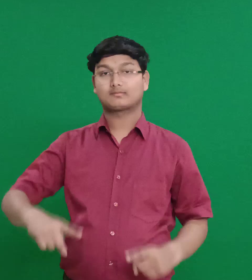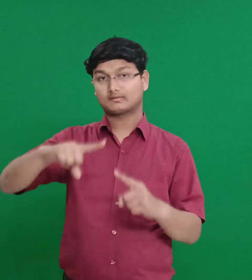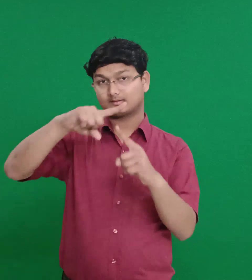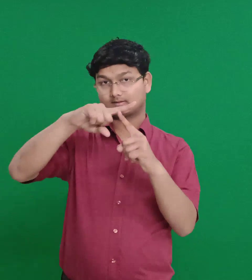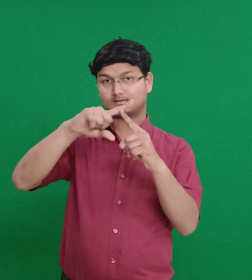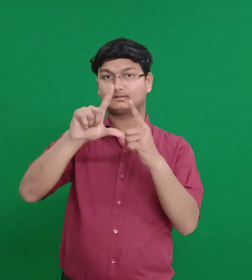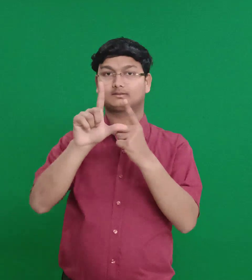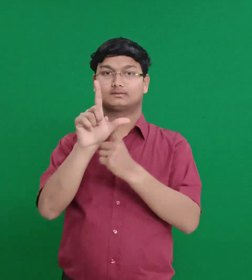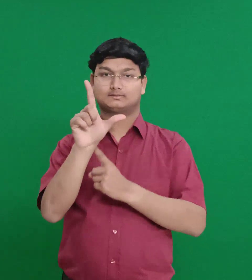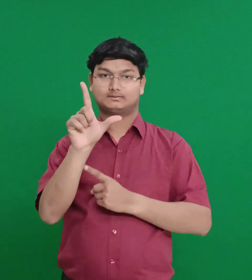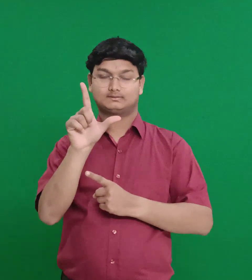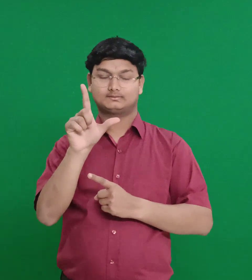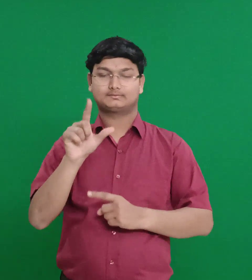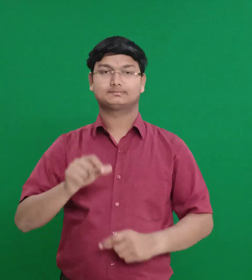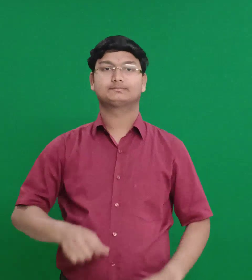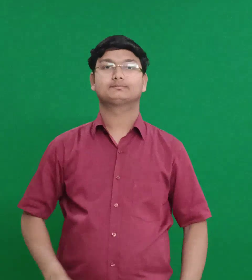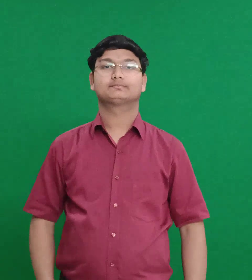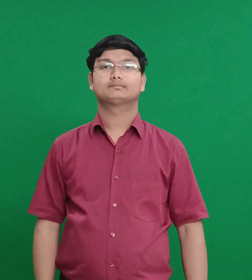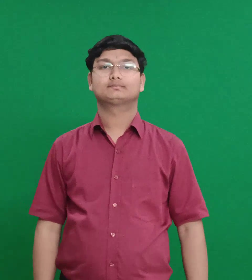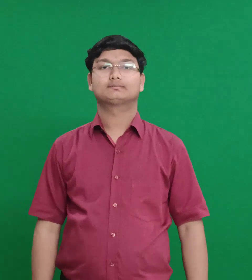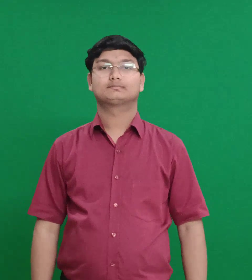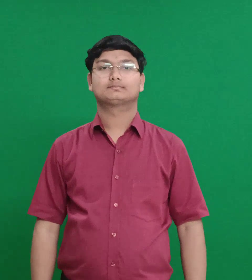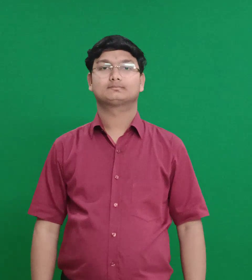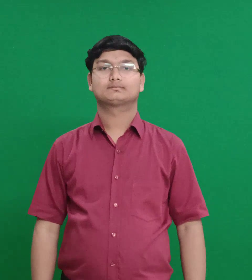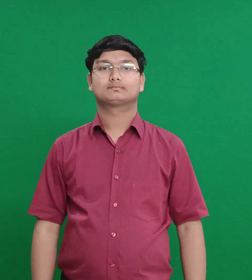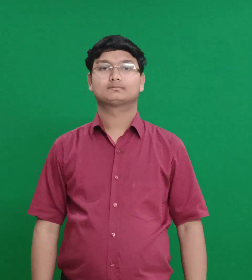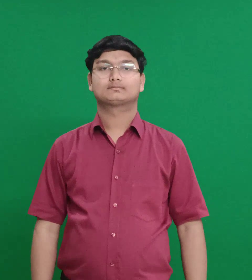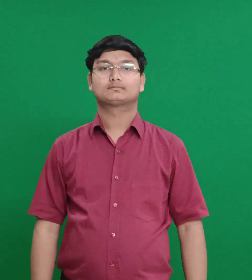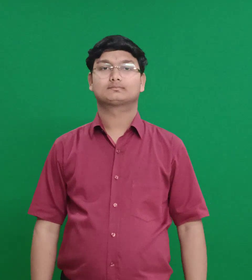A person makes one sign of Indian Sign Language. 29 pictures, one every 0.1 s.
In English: tychicus
